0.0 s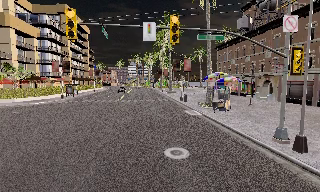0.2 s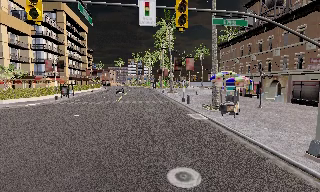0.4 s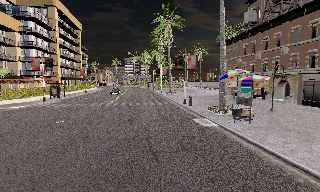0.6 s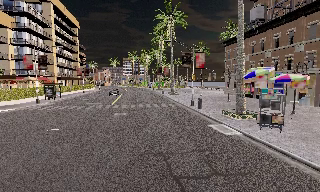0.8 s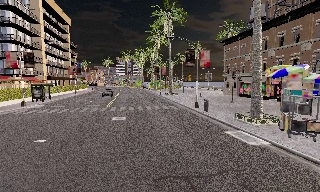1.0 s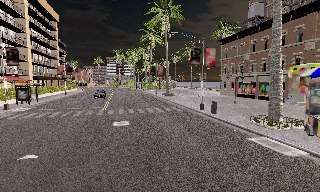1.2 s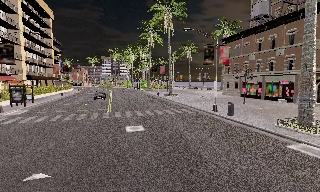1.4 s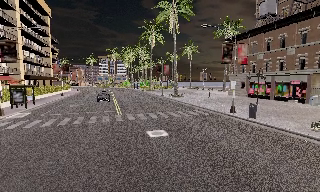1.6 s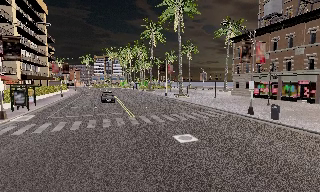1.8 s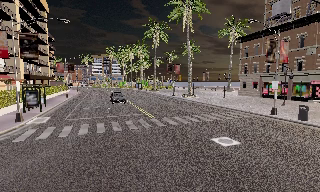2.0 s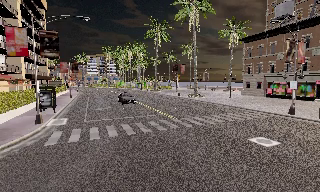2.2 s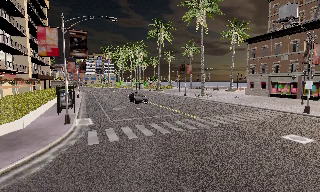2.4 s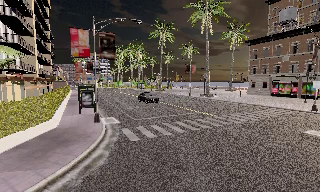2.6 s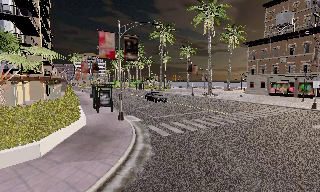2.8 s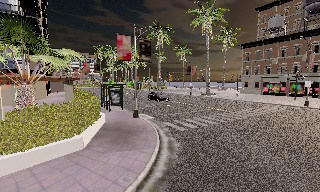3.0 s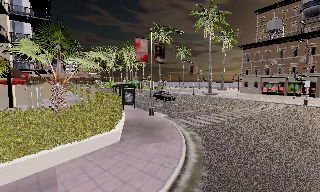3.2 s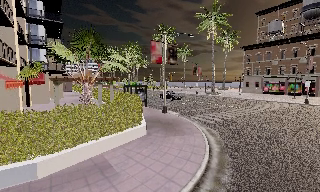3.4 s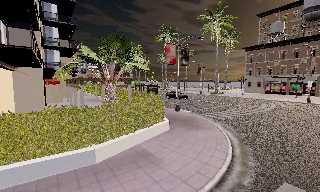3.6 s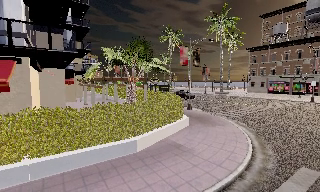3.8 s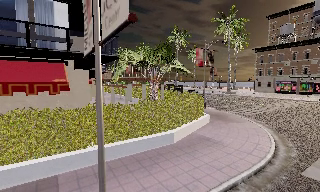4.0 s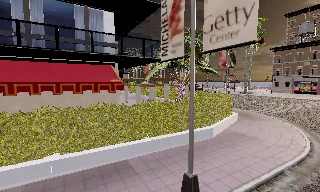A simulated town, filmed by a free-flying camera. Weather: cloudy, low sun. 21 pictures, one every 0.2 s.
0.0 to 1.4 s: The camera pans to its right, which is clockwise from overhead, by about 10 degrees. It travels forward and to its left, about 13 m, so what stands in front looms larger.
1.4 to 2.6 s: The camera pans to its right, which is clockwise from overhead, by about 10 degrees. It travels to its left, about 13 m, so close, fixed things drift to the right.
2.6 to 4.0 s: The camera travels to its left and backward, about 12 m, so close, fixed things drift to the right.
The film runs forward here.
